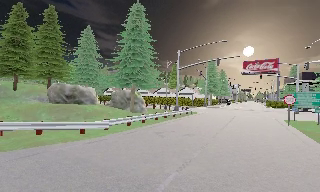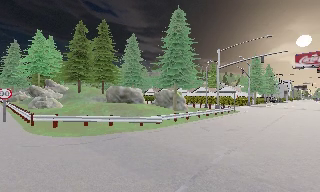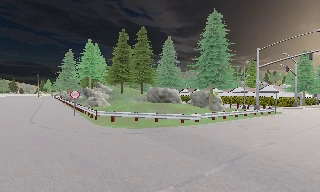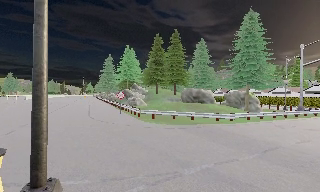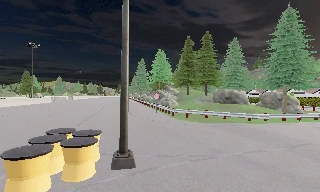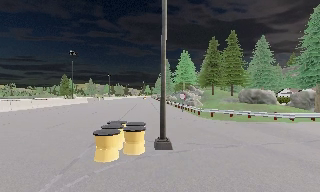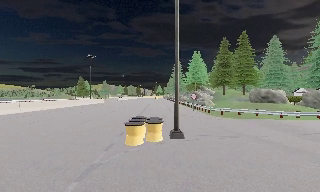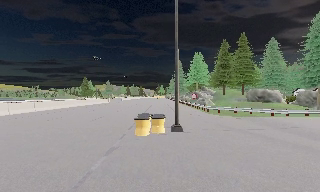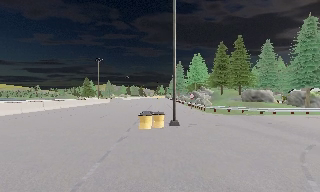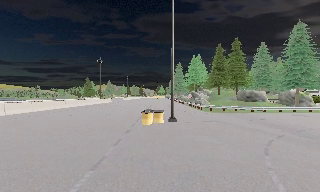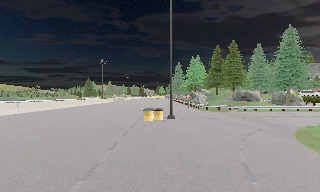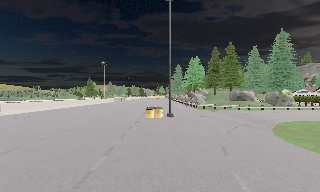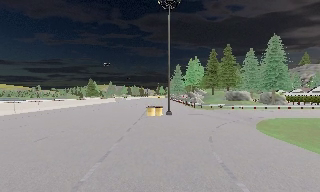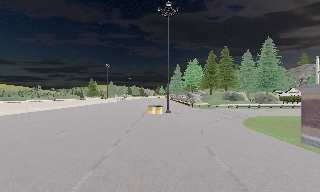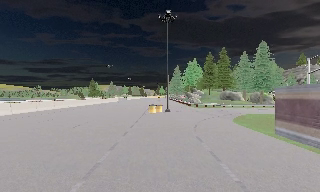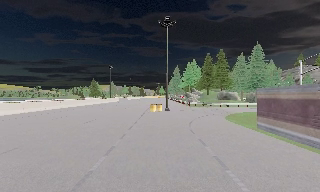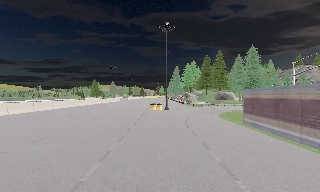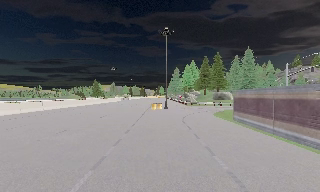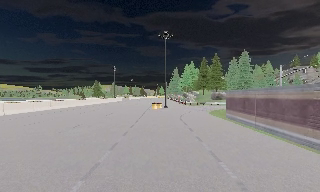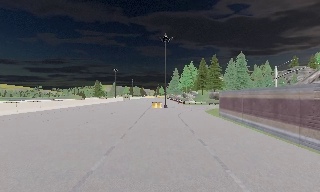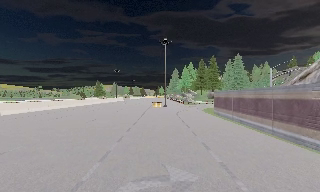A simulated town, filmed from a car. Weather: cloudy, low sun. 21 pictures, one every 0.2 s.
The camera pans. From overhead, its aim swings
counterclockwise.
The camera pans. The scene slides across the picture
to the right.
0.0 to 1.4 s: The camera swings to its left by about 60 degrees, and the scene slides to the right. It travels backward, about 10 m.
1.4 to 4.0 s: The camera travels backward, about 19 m, so what stands in front gets smaller.
The film runs backward here.
